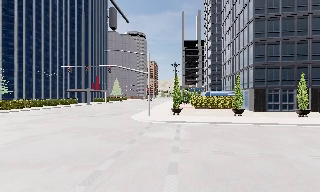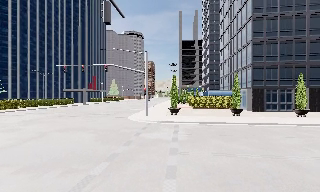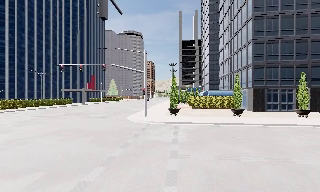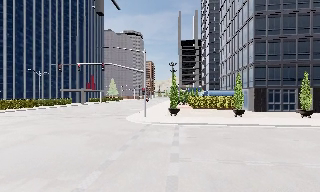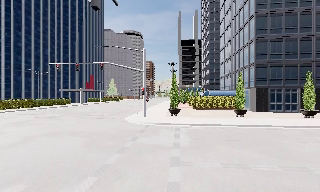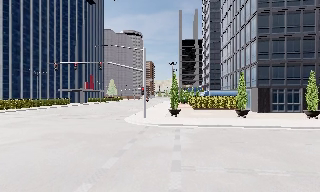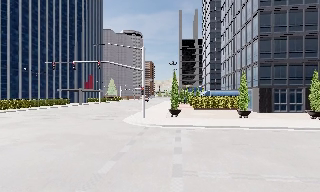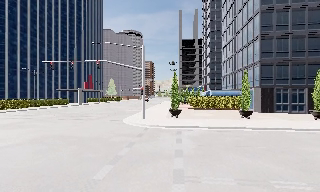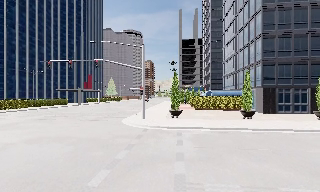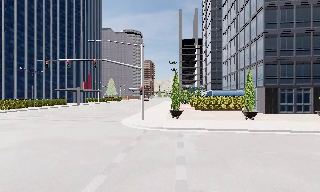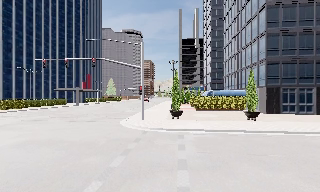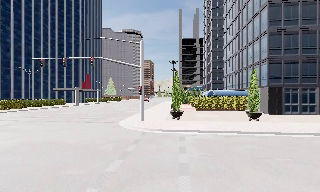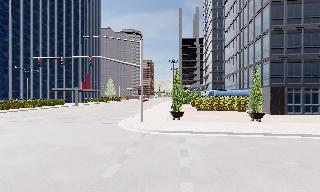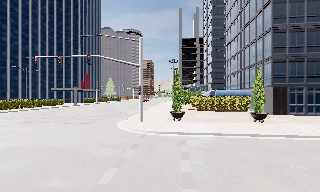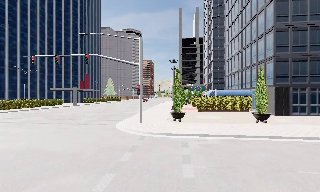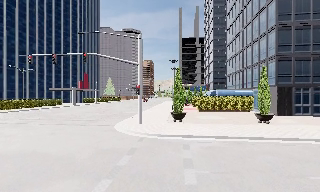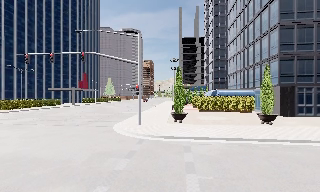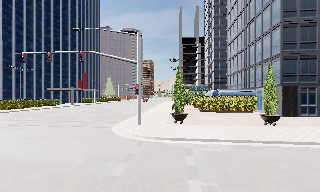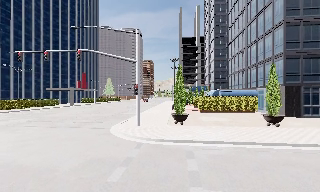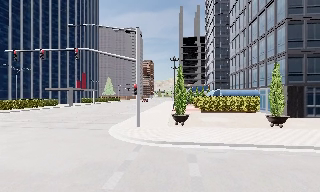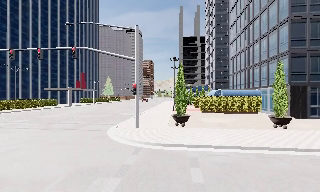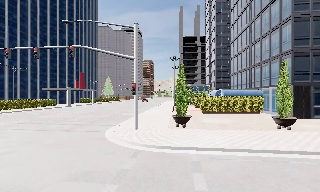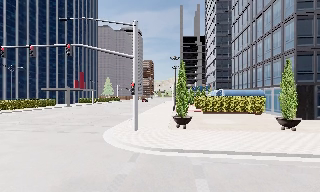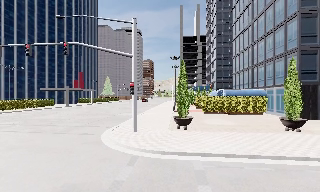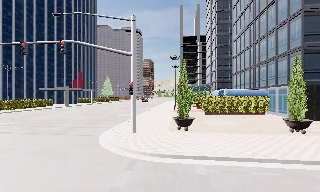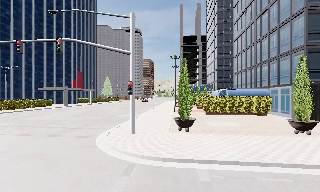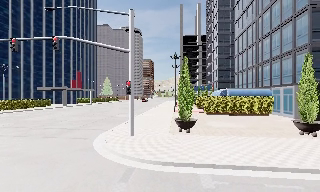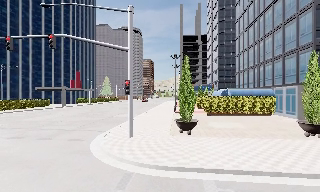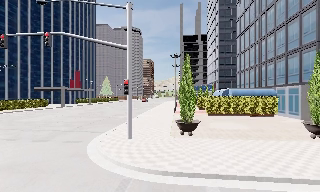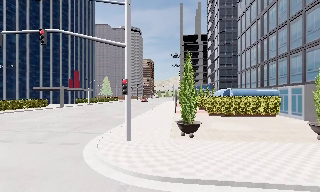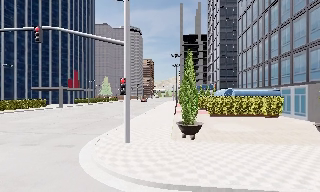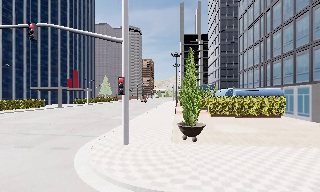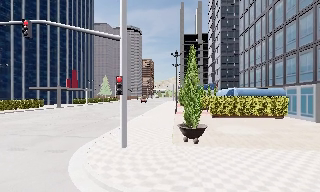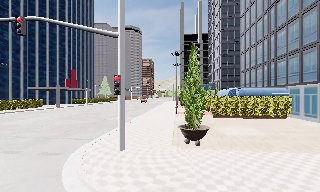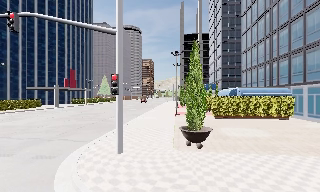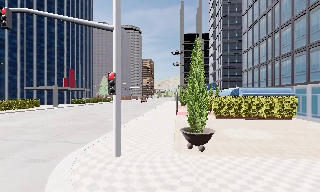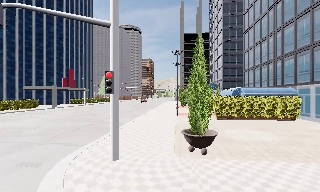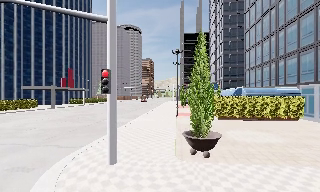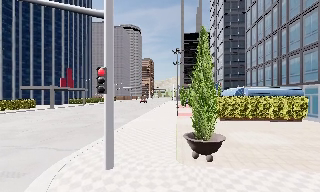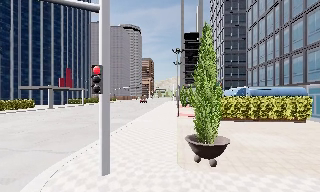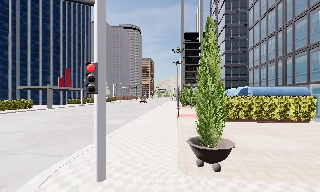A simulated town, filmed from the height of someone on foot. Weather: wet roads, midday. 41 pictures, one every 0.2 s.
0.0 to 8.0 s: The camera travels forward, about 15 m, so what stands in front looms larger.
The film runs forward here.
